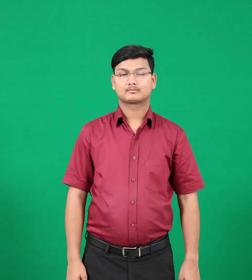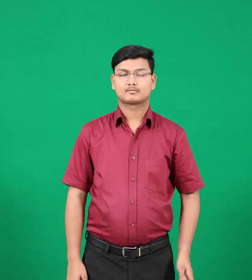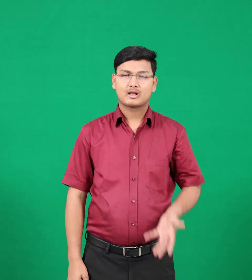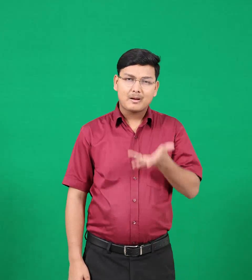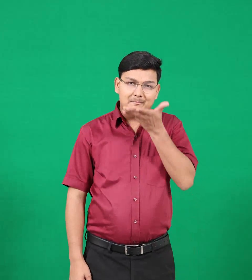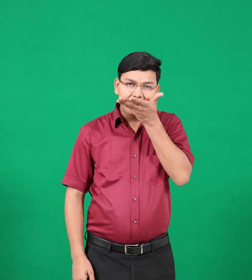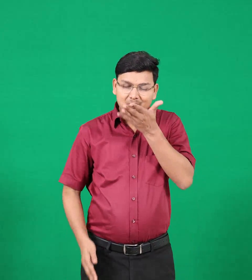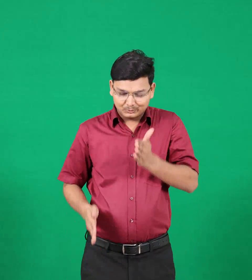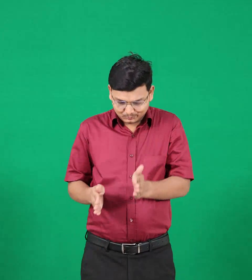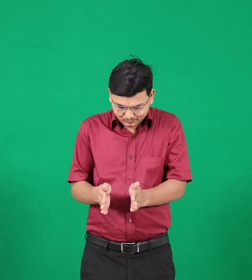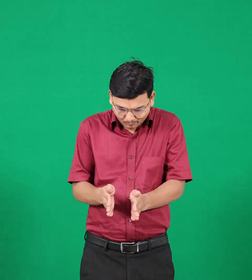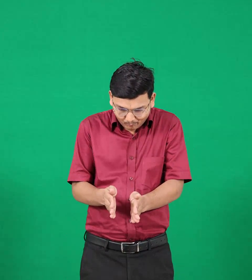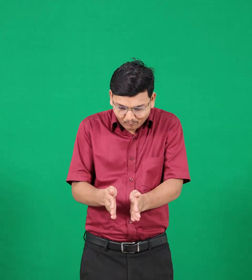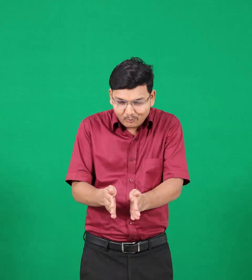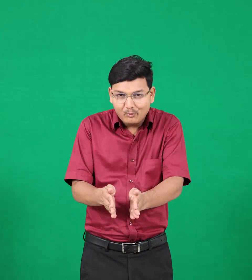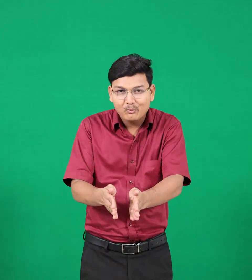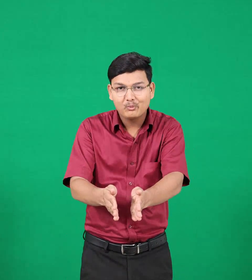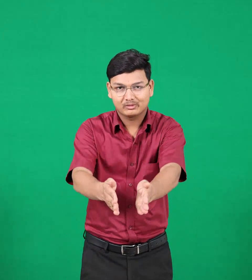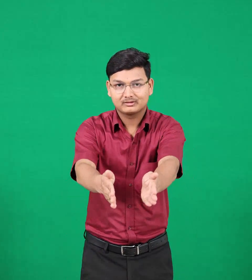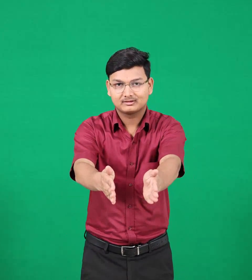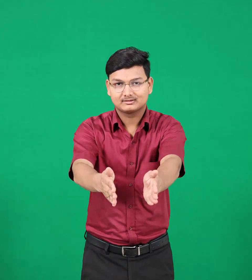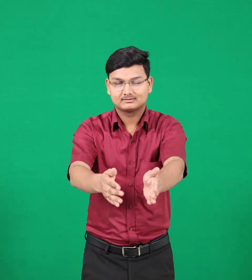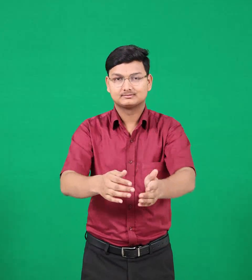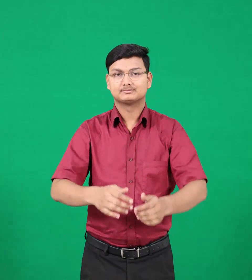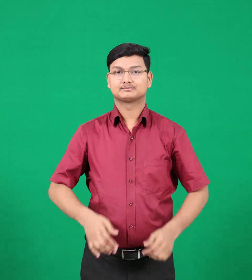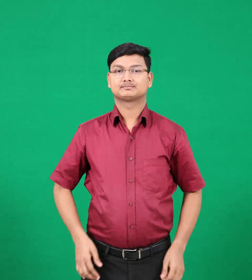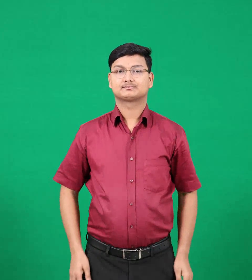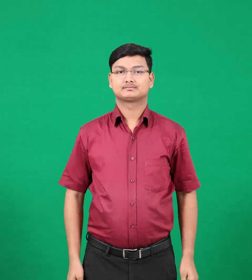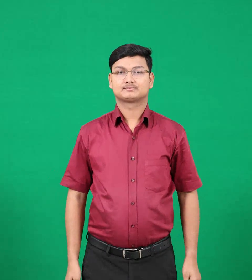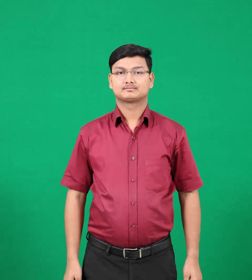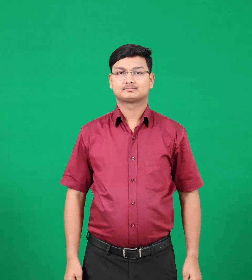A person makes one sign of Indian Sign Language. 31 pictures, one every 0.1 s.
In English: ditch
